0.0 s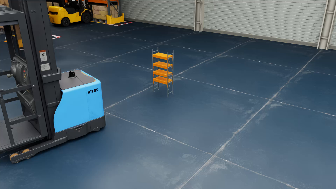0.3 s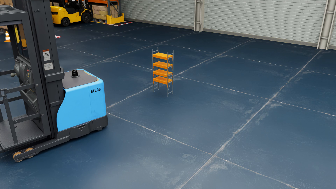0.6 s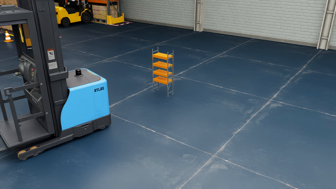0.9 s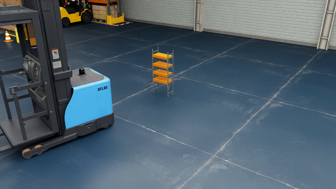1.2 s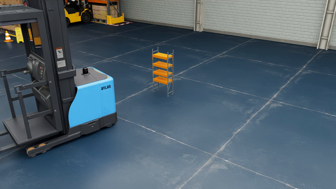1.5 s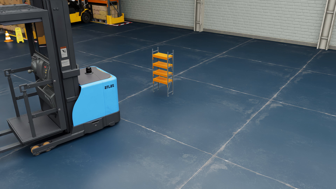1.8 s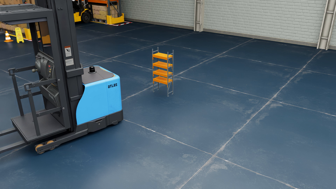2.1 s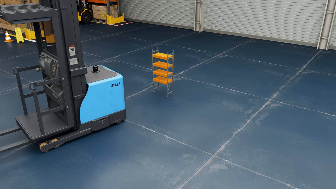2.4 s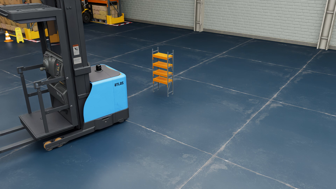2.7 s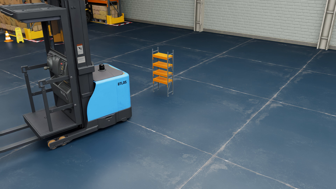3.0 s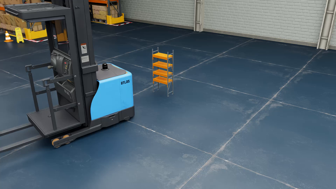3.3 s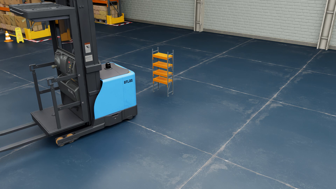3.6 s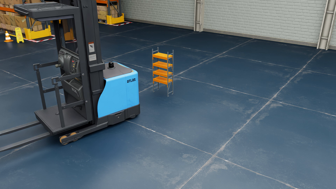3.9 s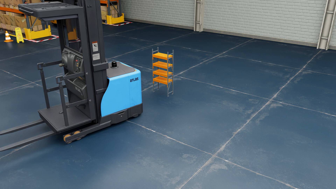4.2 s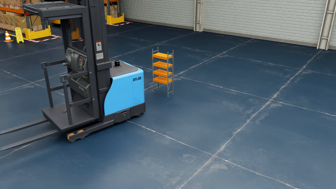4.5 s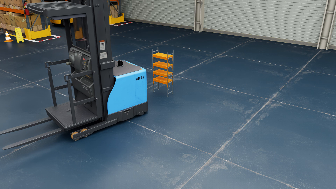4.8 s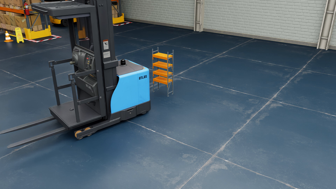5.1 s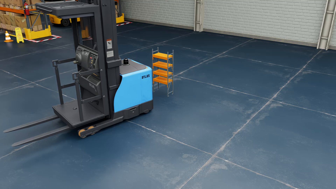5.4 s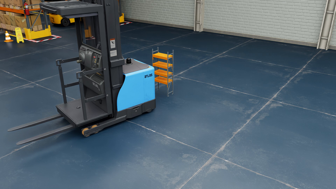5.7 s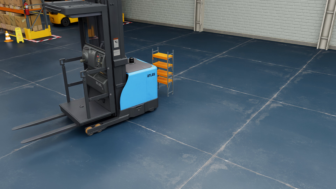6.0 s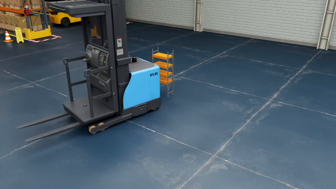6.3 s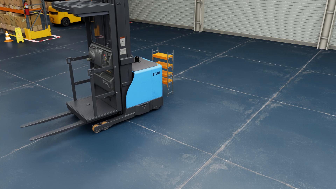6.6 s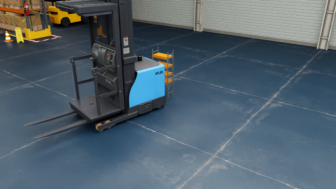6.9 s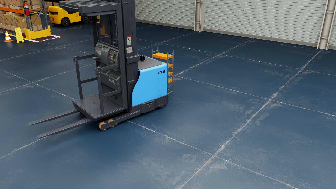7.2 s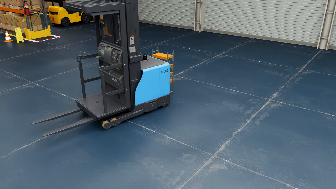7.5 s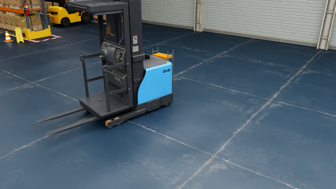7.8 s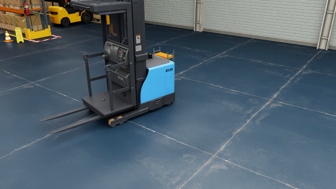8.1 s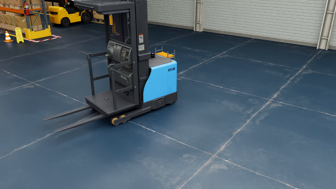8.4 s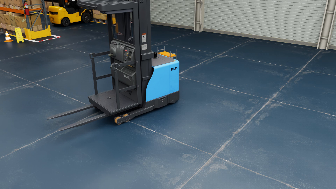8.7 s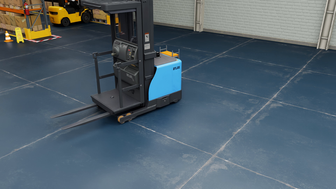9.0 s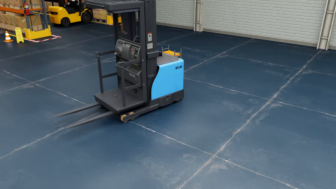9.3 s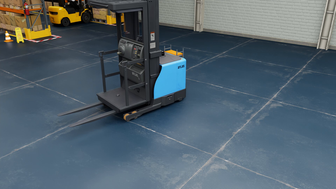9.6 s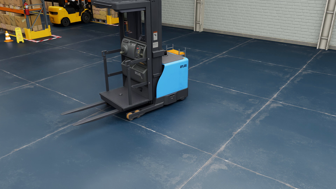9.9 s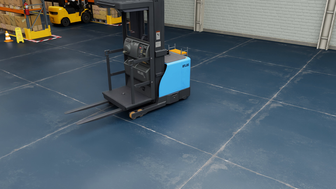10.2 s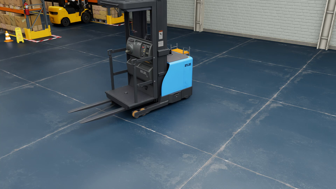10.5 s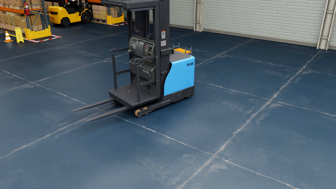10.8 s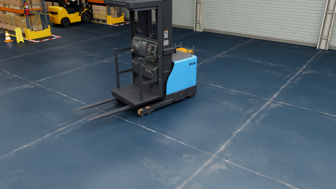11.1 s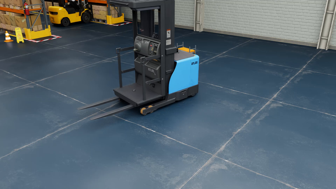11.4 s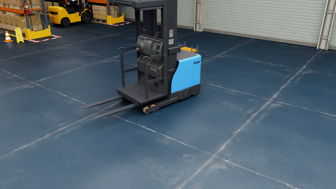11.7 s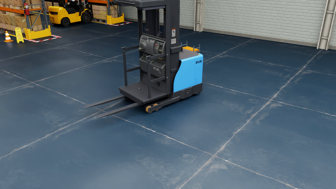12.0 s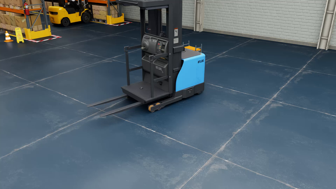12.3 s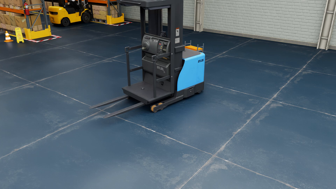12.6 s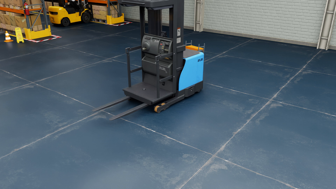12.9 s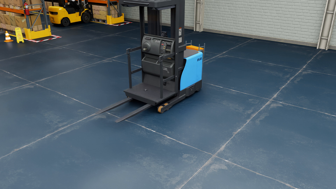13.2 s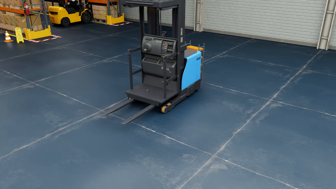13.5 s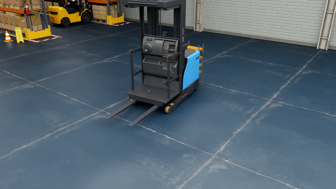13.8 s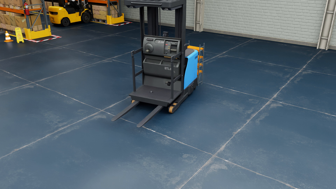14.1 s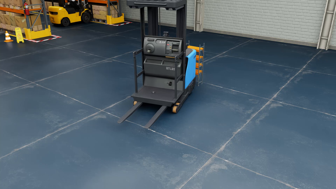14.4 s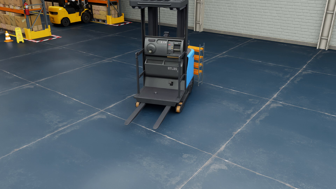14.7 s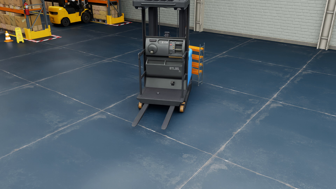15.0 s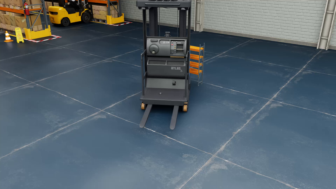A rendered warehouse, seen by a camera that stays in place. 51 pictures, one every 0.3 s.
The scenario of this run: A forklift runs into an object in its way.
